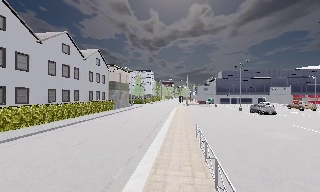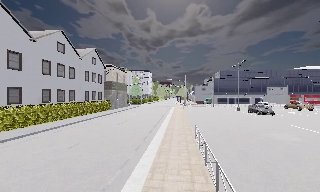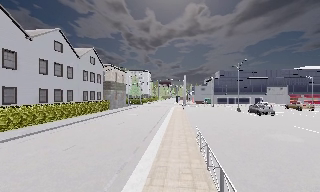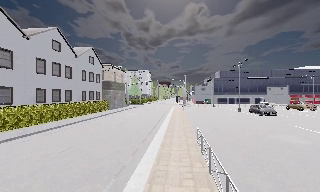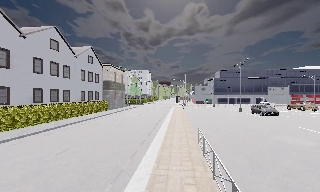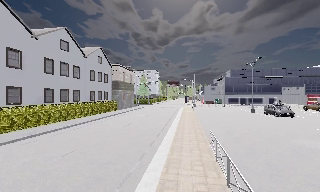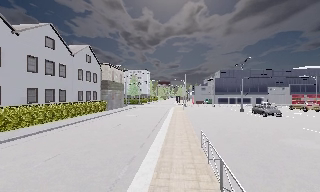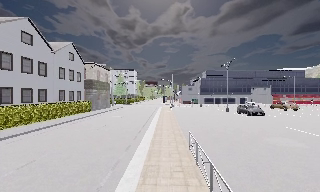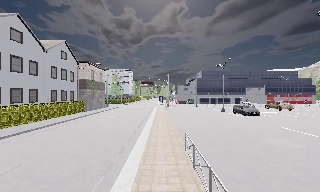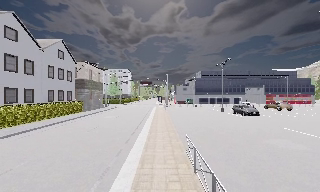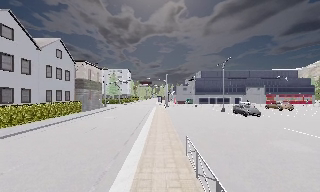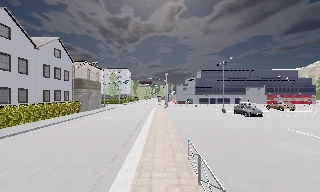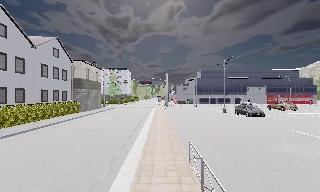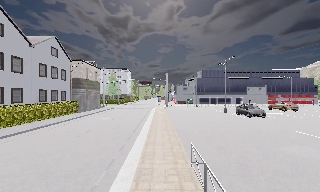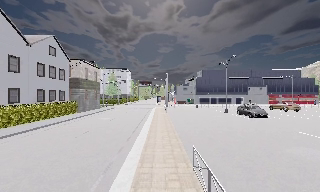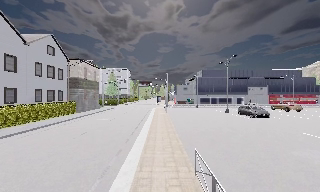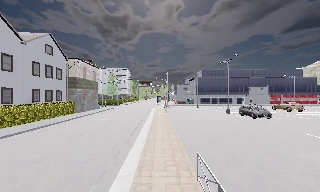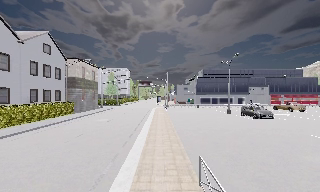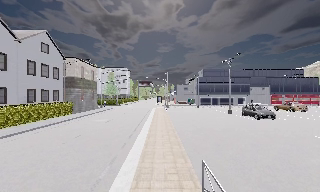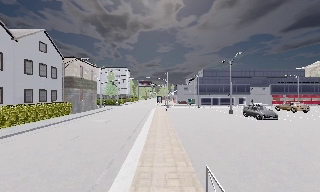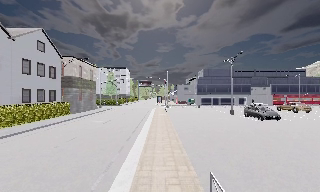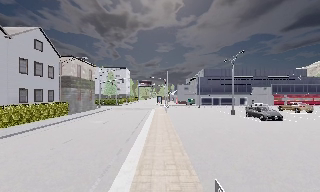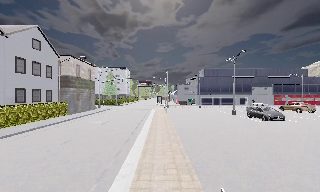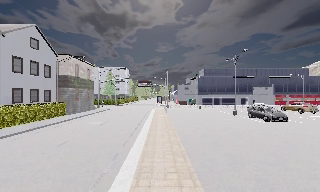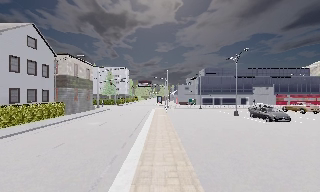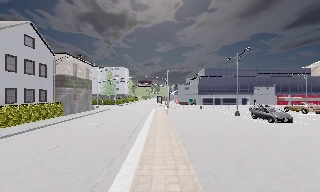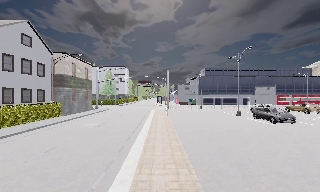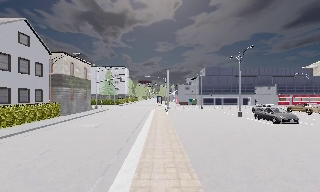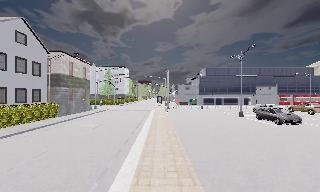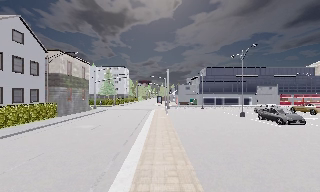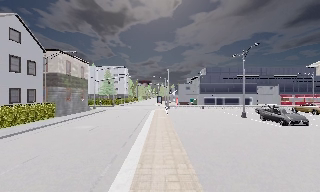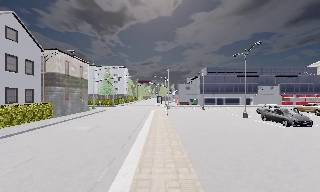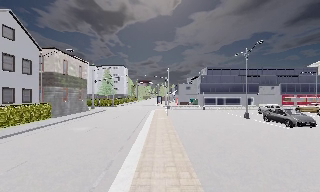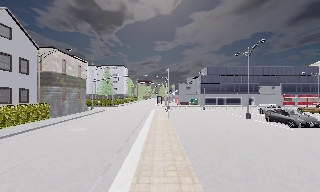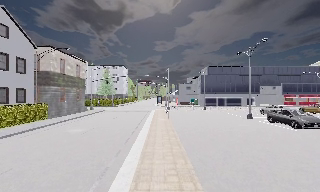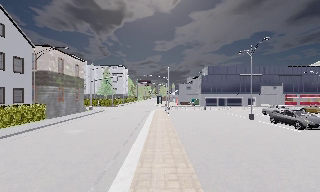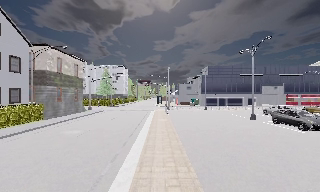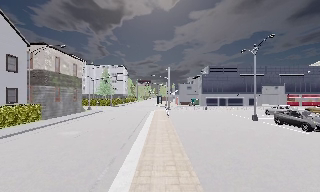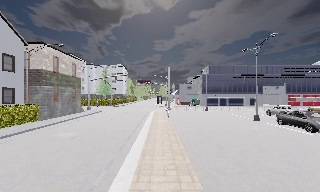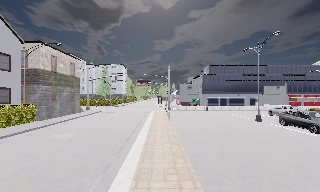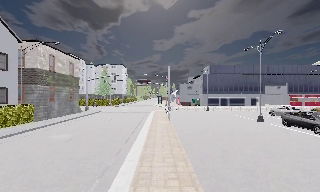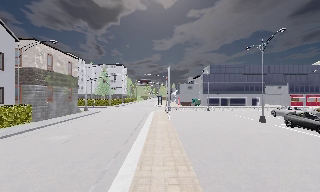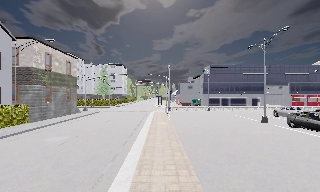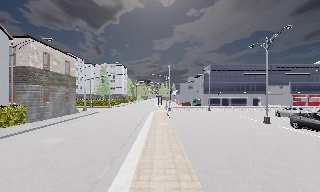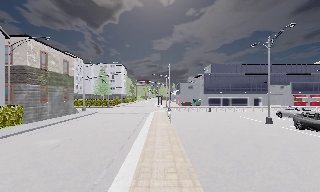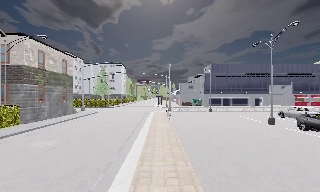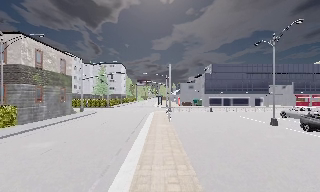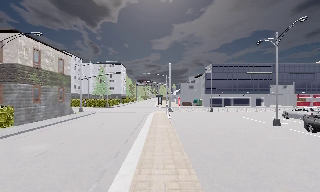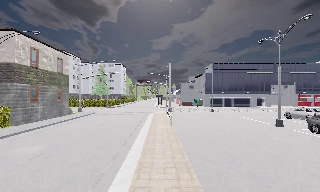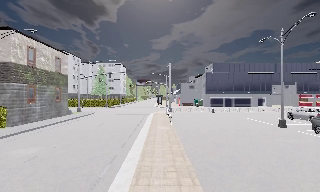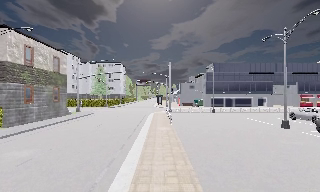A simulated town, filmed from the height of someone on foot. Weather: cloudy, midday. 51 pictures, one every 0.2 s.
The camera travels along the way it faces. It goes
forward.
0.0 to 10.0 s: The camera travels forward, about 16 m, so what stands in front looms larger.
The film runs forward here.
